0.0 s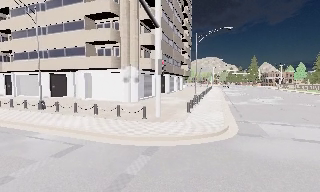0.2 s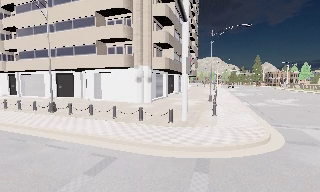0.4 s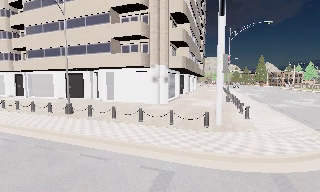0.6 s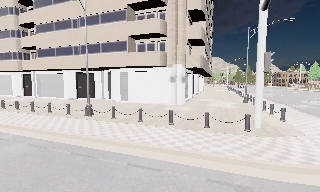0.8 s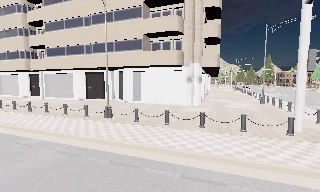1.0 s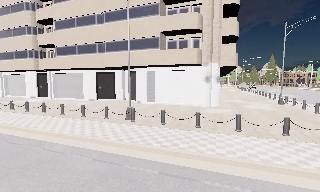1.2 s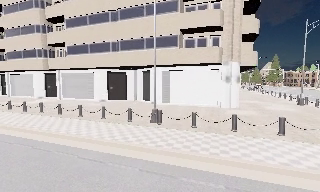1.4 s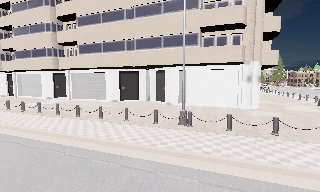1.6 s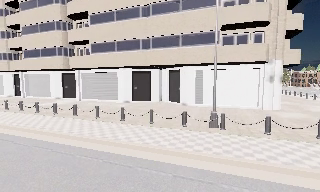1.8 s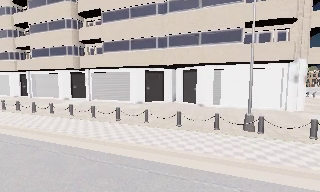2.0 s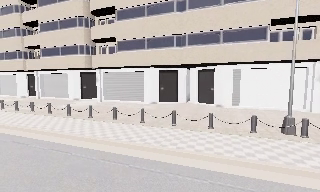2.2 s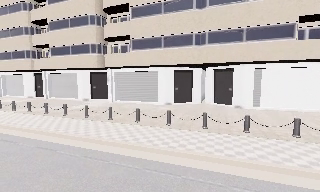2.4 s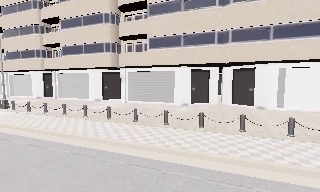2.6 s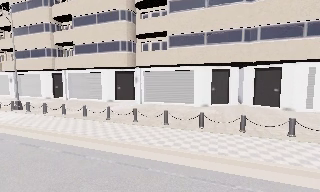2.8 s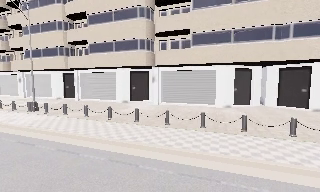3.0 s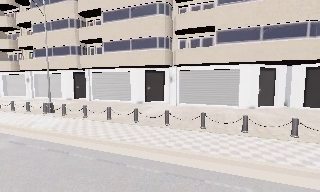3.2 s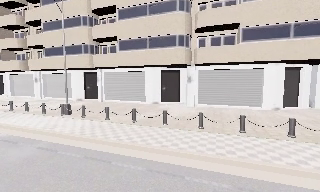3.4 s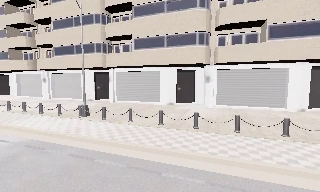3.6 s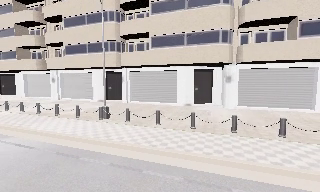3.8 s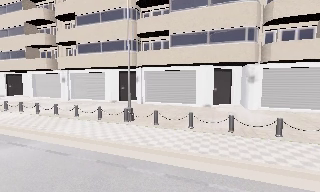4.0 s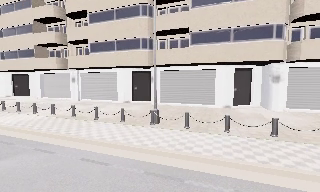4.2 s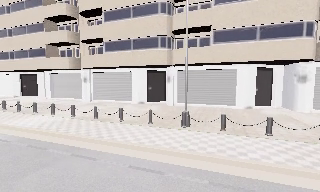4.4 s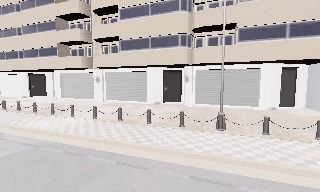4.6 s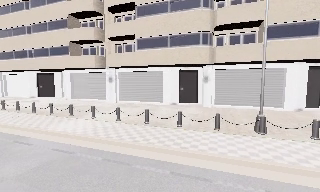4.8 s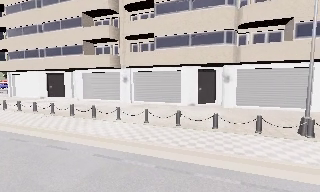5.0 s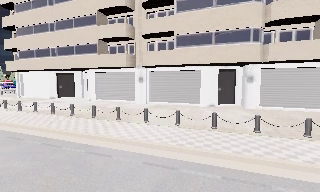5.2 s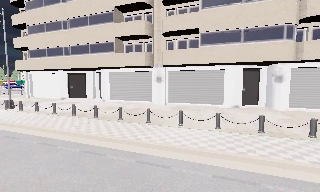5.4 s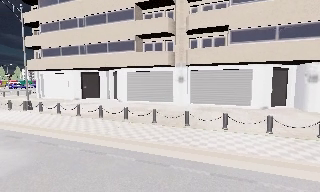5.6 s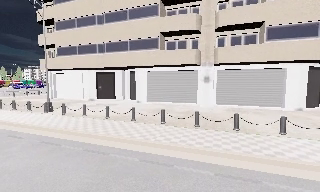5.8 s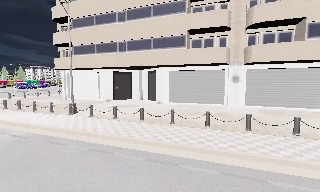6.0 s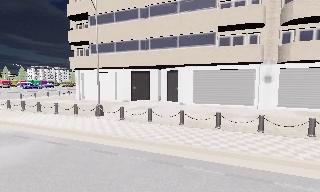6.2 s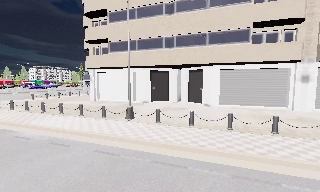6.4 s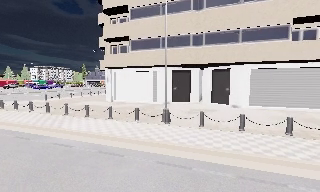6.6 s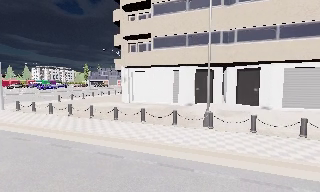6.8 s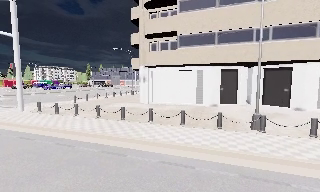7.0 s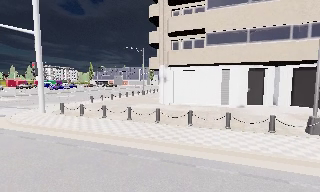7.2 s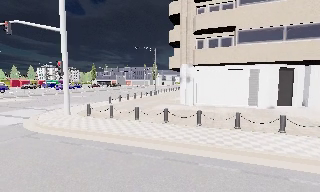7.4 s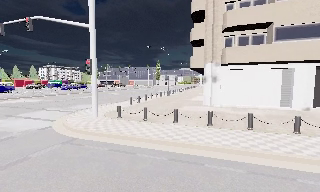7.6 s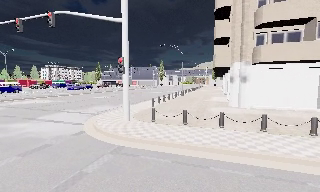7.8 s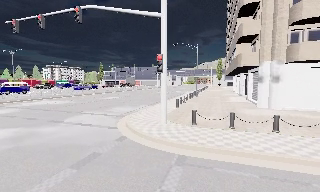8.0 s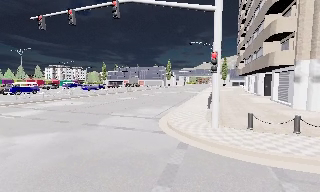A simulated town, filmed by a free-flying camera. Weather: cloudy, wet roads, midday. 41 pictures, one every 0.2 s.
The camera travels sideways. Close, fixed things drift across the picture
to the right.
0.0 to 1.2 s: The camera travels to its left and forward, about 9 m, so close, fixed things drift to the right.
1.2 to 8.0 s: The camera travels to its left, about 60 m, so close, fixed things drift to the right.
The film runs forward here.
